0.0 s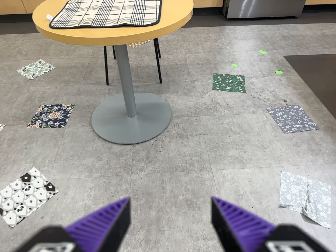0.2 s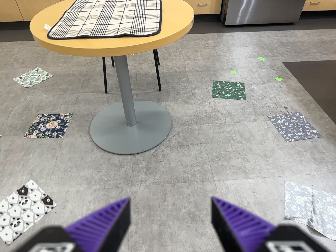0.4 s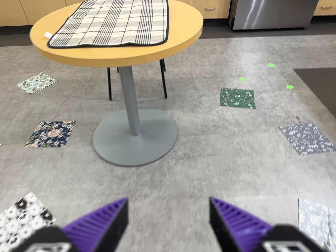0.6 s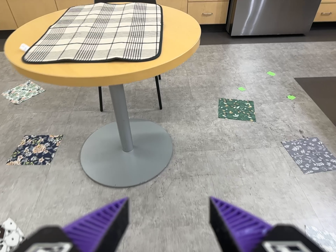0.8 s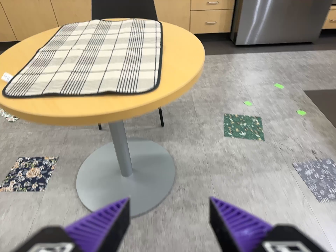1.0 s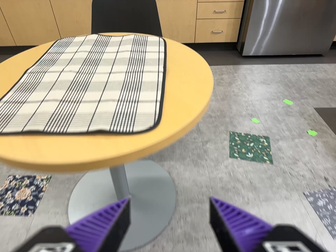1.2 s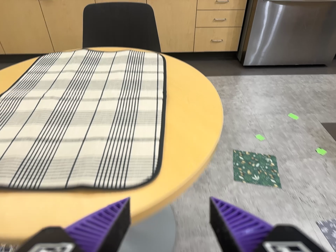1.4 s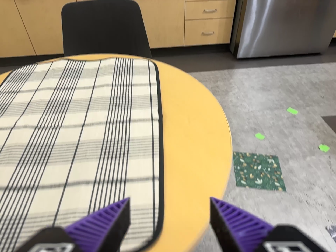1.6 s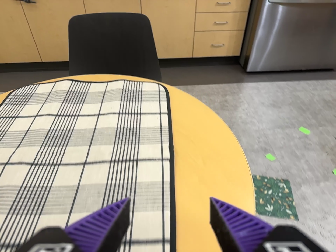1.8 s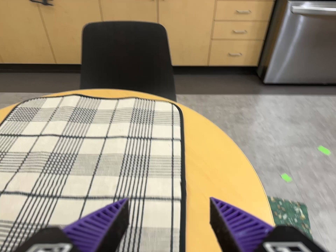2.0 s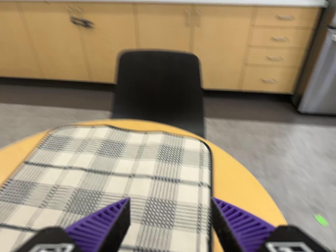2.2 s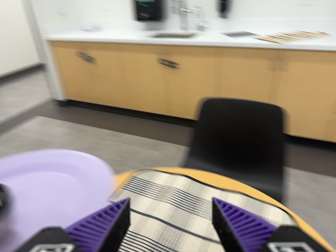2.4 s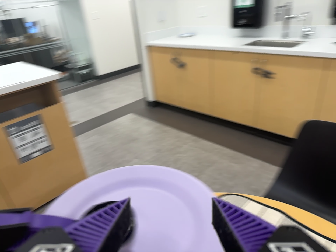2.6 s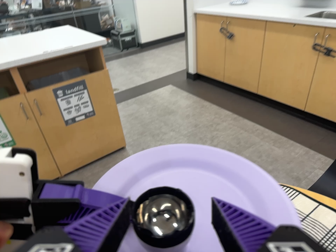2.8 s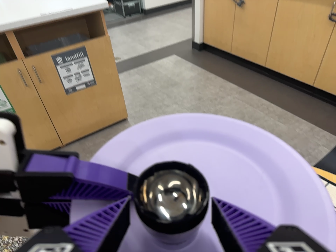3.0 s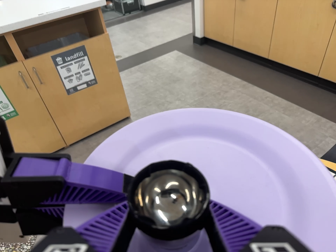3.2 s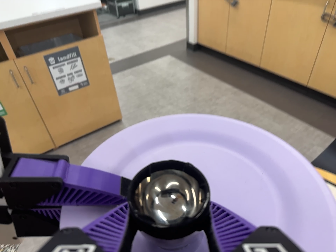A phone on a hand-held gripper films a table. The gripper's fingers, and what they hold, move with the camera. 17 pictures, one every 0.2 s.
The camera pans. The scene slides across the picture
to the right.
0.0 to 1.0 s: The camera travels forward and toward the top of its view, about 60 cm, so what stands in front looms larger.
1.0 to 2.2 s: The camera swings to its left by about 25 degrees, and the scene slides to the right. It travels toward the top of its view and forward, about 60 cm, so close, fixed things drift downward. Its aim tips toward the top of its view by about 10 degrees, and the scene shifts downward. It rolls about its line of sight by about 15 degrees, and the scene rotates clockwise.
2.2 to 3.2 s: The scene slides to the right, as the camera pans about 25 degrees to its left. It travels forward, to its left and toward the top of its view, about 14 cm, so what stands in front looms larger. Its aim tips toward the bottom of its view by about 10 degrees. It rolls about its line of sight by about 15 degrees, and the scene rotates clockwise.
The film runs forward here.
